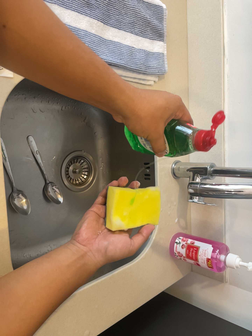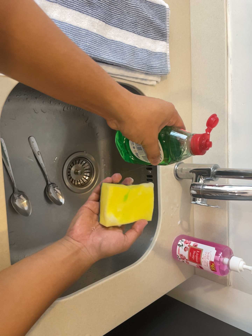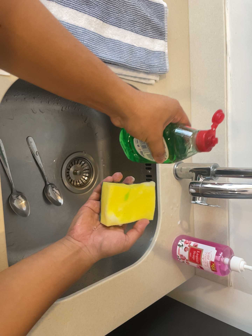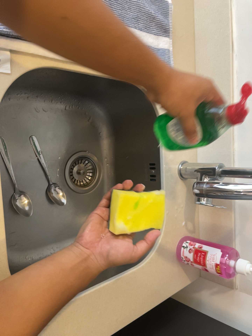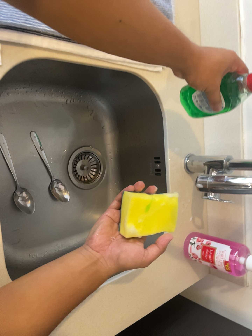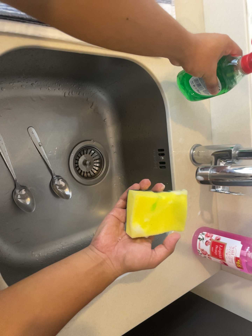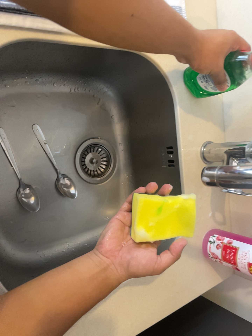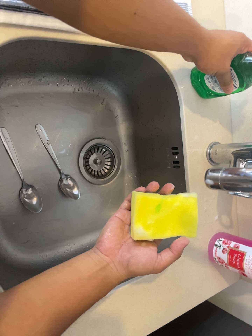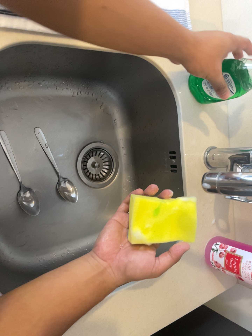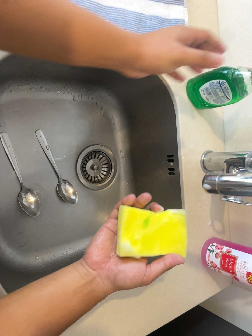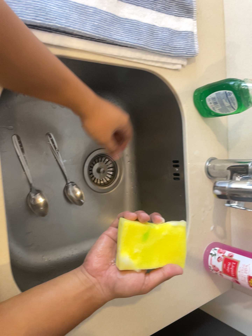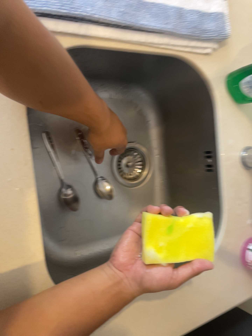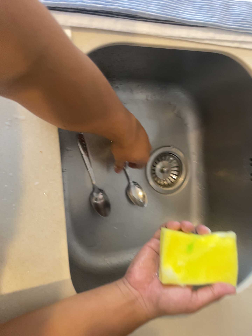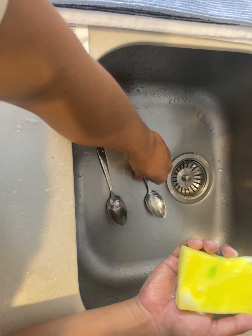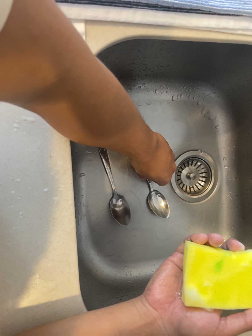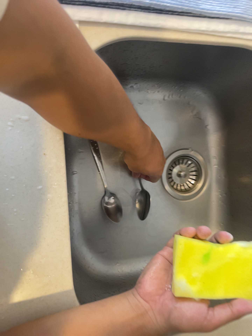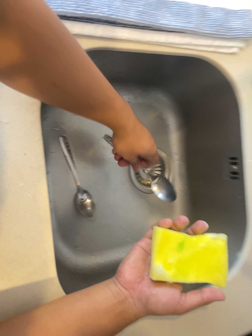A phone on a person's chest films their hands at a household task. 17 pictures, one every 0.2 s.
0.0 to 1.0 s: The camera travels forward and to its right, about 9 cm, so what stands in front looms larger.
1.0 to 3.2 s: The camera pans to its left by about 15 degrees.
The film runs forward here.
